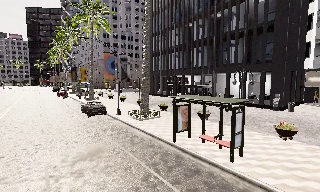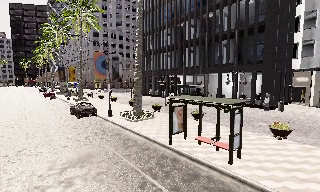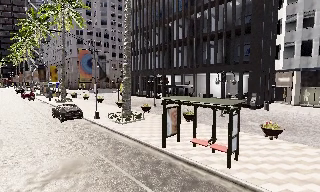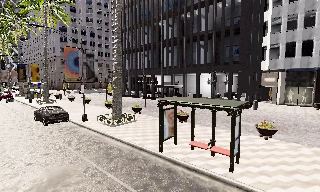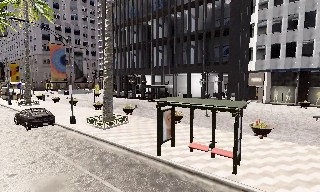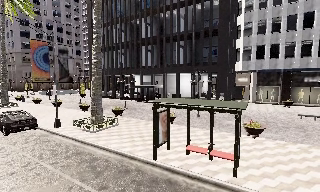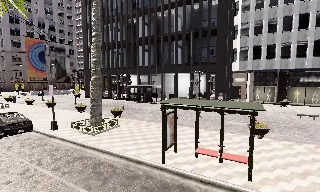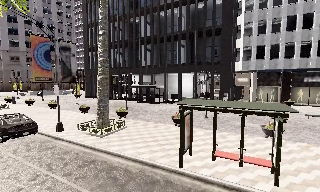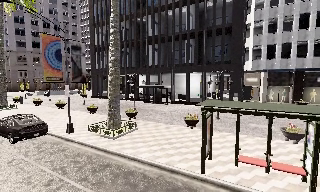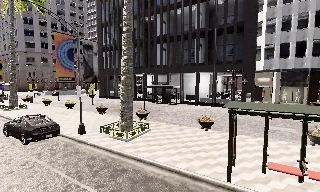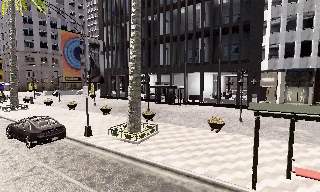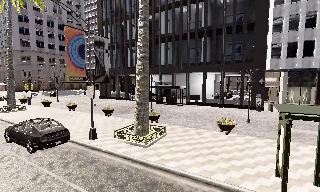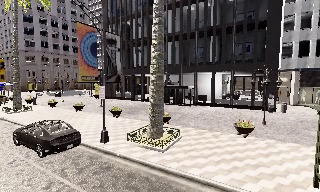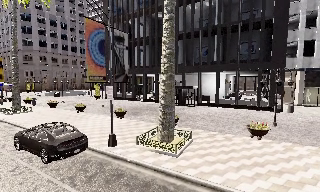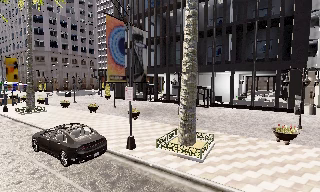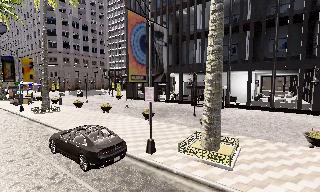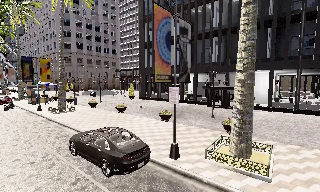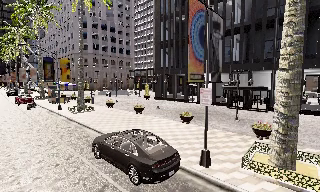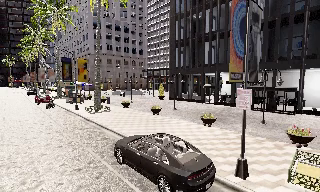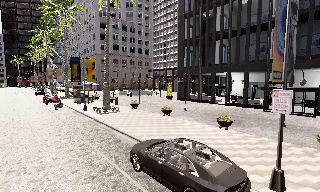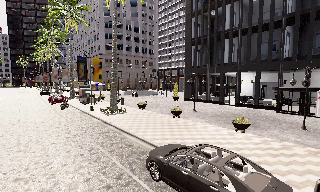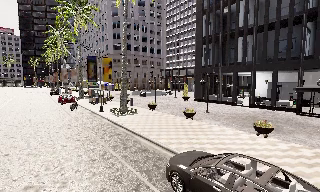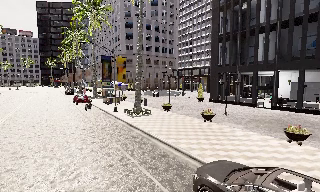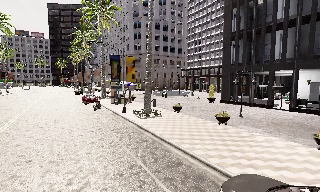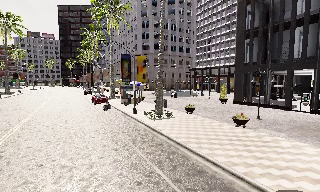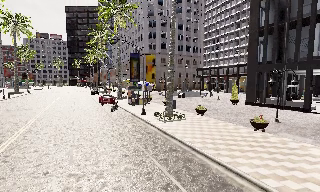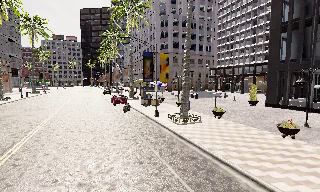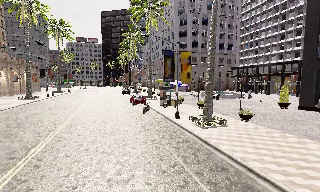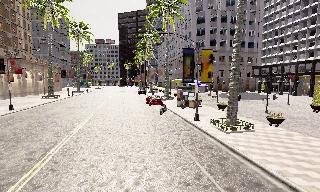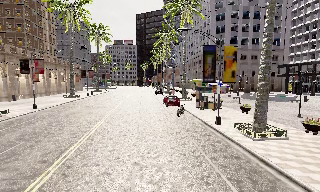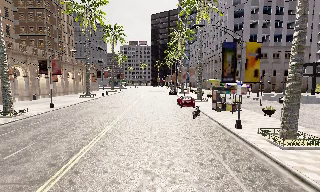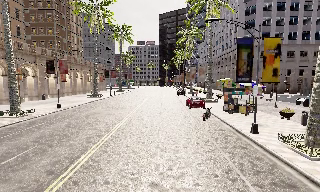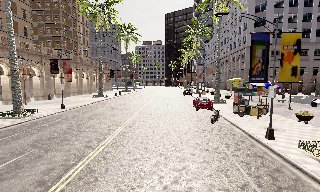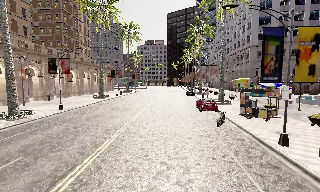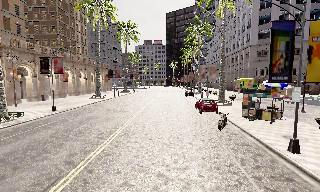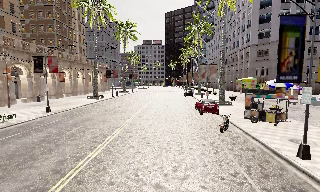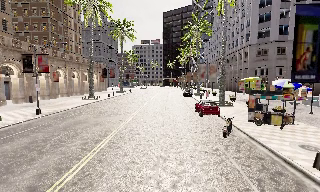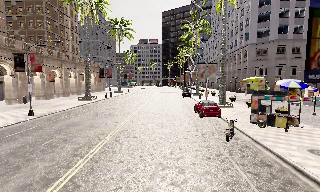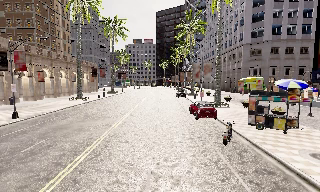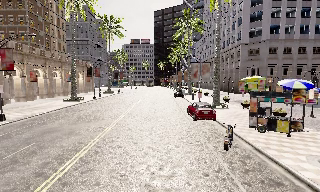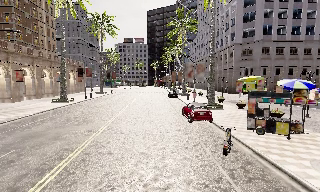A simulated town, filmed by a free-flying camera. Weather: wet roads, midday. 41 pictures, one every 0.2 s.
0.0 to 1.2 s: The camera pans to its right, which is clockwise from overhead, by about 25 degrees. It travels to its left and forward, about 3.5 m.
1.2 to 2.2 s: The camera travels to its left and forward, about 4 m, so close, fixed things drift to the right.
2.2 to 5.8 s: The scene slides to the right, as the camera pans about 55 degrees to its left. It travels forward and to its left, about 15 m.
5.8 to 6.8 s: The scene slides to the right, as the camera pans about 10 degrees to its left. It travels forward, about 4.5 m, so what stands in front looms larger.
6.8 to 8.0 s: The camera travels forward, about 4.5 m, so what stands in front looms larger.
The film runs forward here.
